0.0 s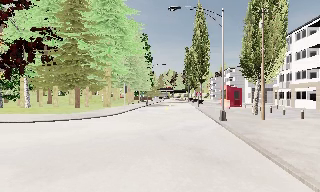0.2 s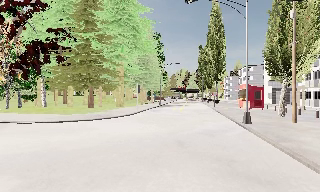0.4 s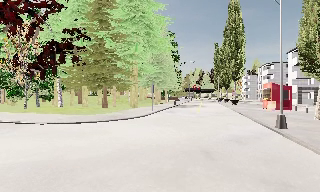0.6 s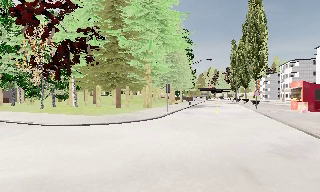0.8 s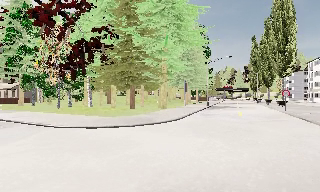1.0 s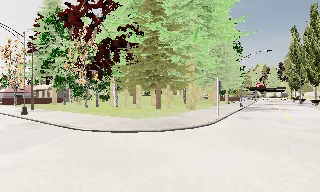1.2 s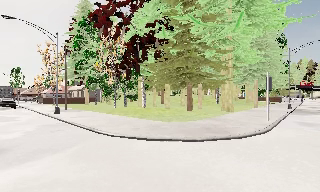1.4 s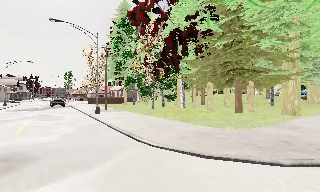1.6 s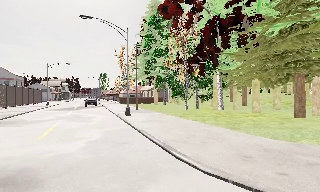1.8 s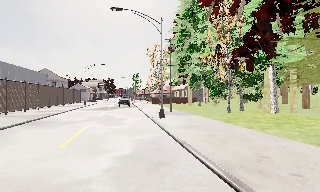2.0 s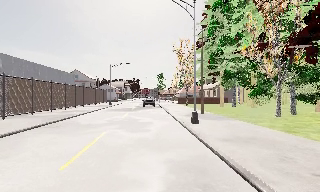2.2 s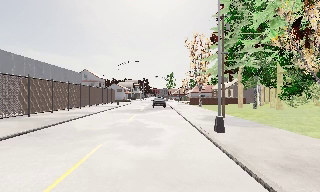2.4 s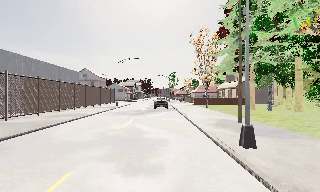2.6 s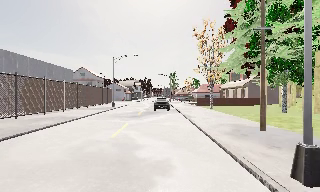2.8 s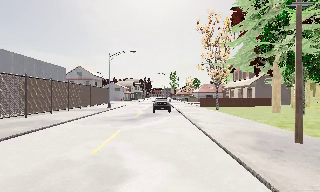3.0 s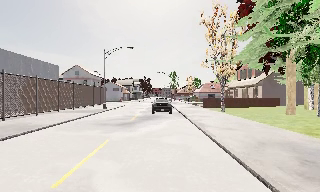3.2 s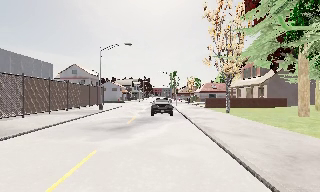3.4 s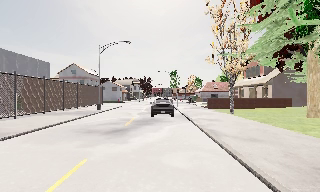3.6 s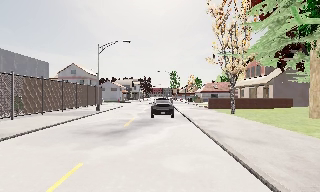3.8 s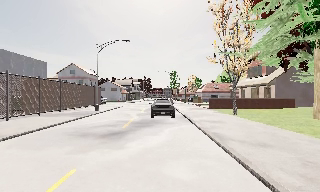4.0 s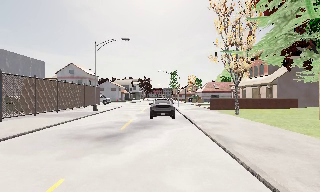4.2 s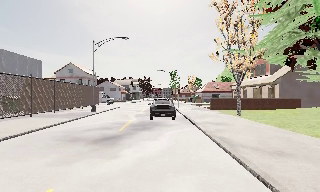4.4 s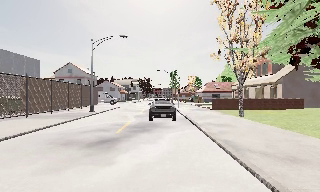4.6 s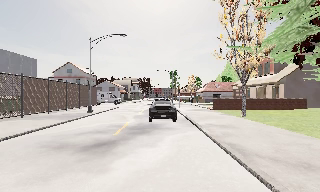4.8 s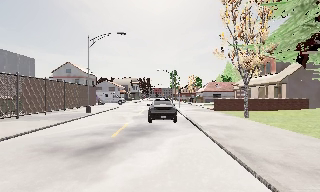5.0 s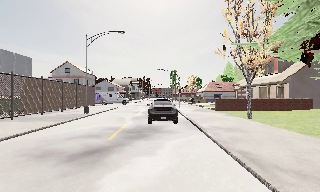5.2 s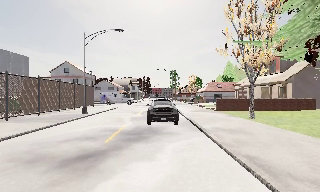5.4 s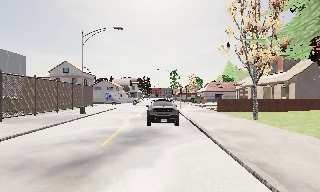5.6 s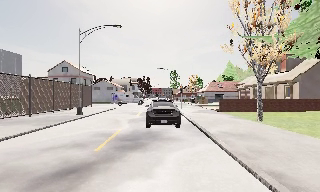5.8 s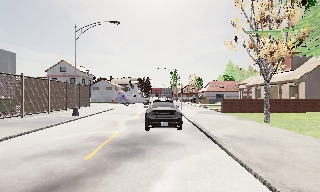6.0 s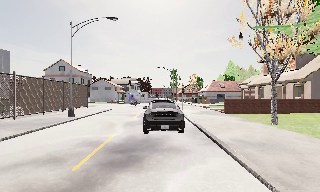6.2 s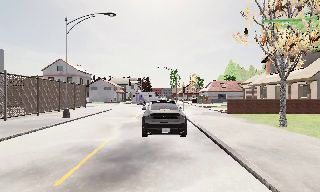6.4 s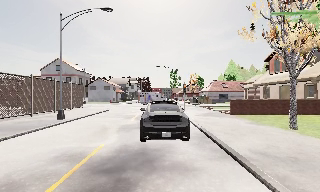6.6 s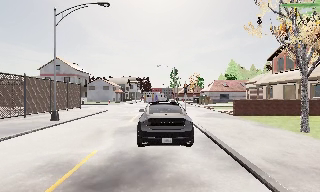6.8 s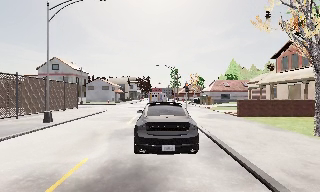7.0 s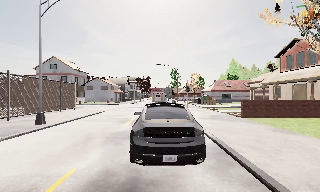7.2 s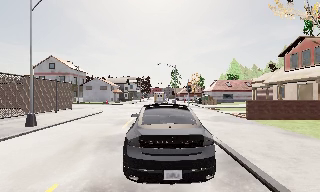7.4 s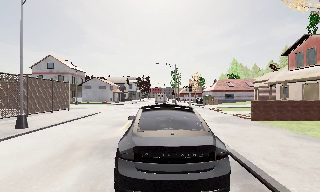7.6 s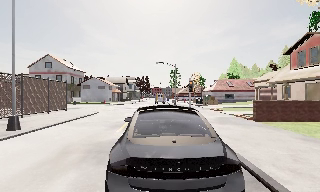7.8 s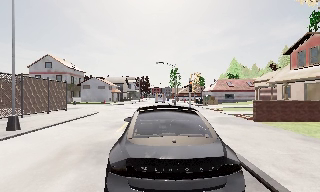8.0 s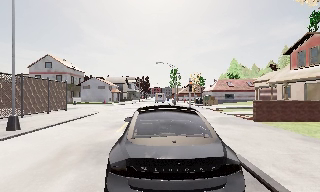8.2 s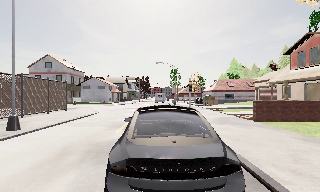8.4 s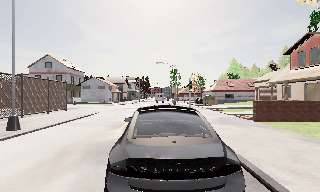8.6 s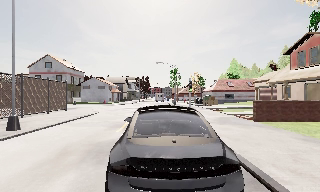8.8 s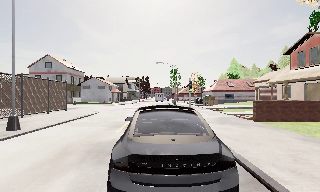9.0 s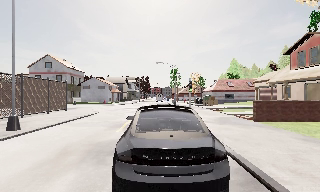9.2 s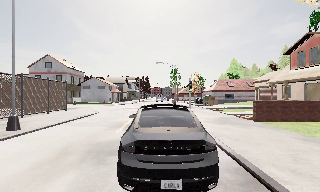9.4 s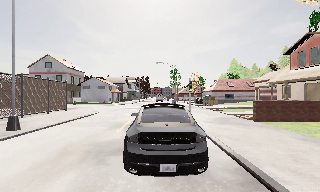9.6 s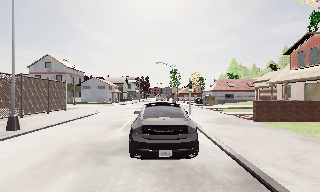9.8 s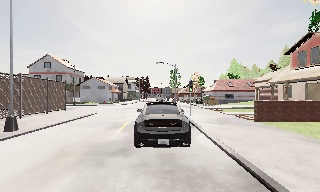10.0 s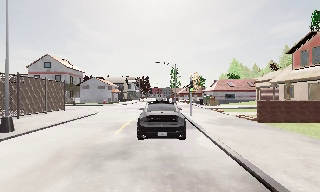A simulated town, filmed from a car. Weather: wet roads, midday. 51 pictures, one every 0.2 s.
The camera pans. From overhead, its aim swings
counterclockwise.
The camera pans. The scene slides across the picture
to the right.
0.0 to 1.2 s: The scene slides to the right, as the camera pans about 35 degrees to its left. It travels forward, about 7 m. It gains speed.
1.2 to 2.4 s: The scene slides to the right, as the camera pans about 45 degrees to its left. It travels forward, about 12 m.
2.4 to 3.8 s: The camera travels forward, about 8 m, so what stands in front looms larger. It loses speed.
3.8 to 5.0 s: The camera travels forward, about 2.5 m, so what stands in front looms larger.
5.0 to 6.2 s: The camera travels forward, about 3 m, so what stands in front looms larger. It gains speed.
6.2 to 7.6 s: The camera travels forward, about 4 m, so what stands in front looms larger.
7.6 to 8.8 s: The camera keeps its place and its aim.
8.8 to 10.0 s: The camera shifts only a little, or ends up much as it began.
The film runs forward here.
